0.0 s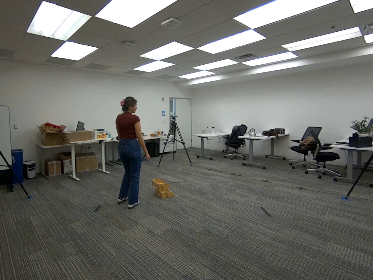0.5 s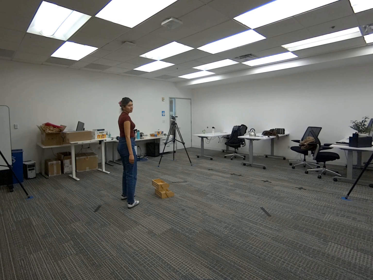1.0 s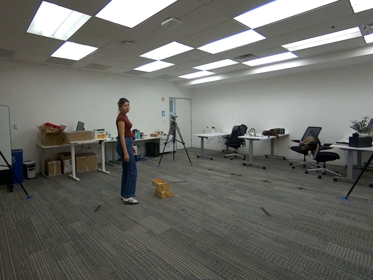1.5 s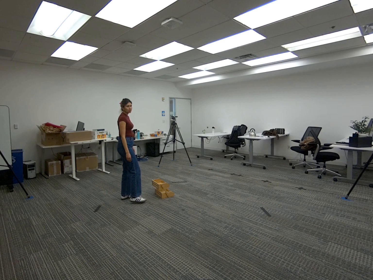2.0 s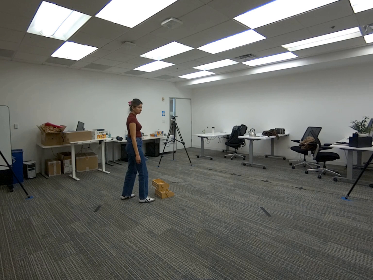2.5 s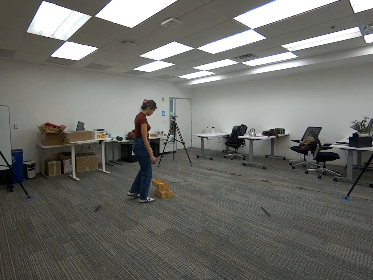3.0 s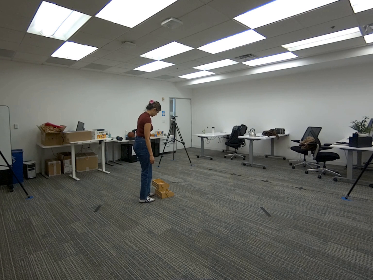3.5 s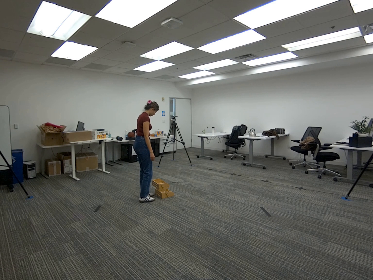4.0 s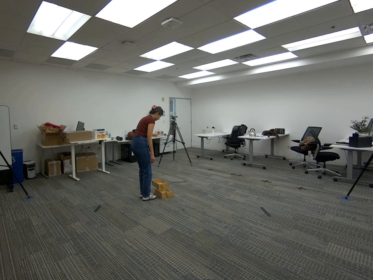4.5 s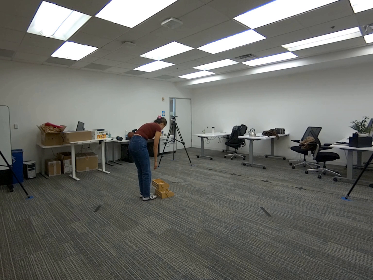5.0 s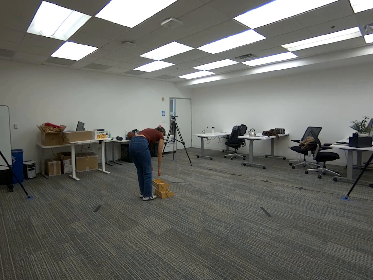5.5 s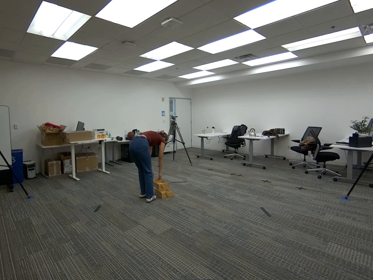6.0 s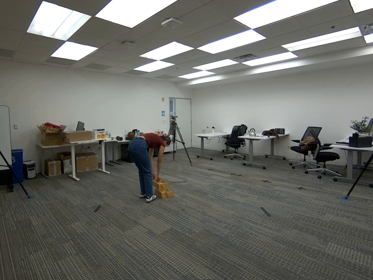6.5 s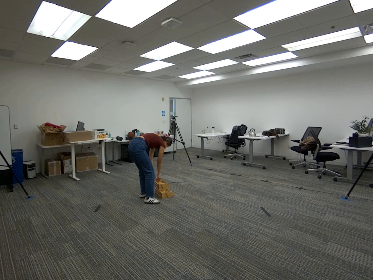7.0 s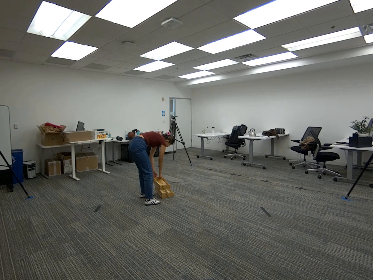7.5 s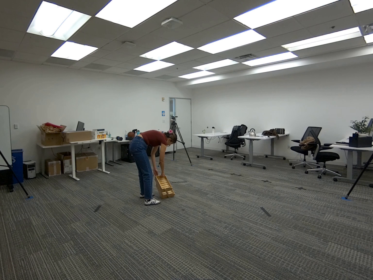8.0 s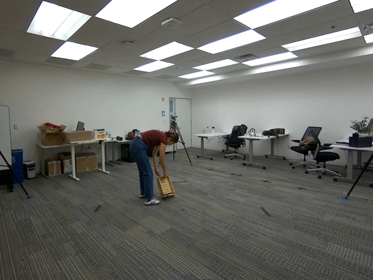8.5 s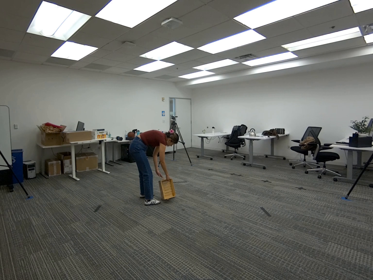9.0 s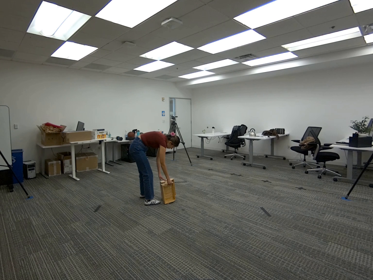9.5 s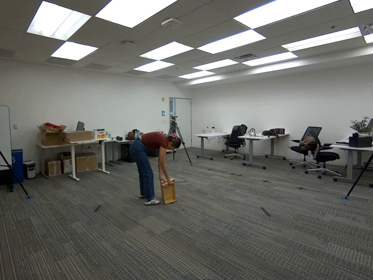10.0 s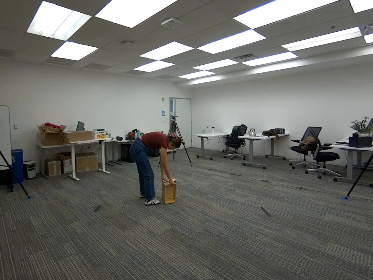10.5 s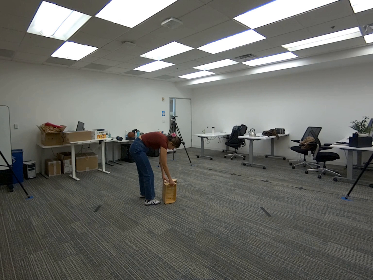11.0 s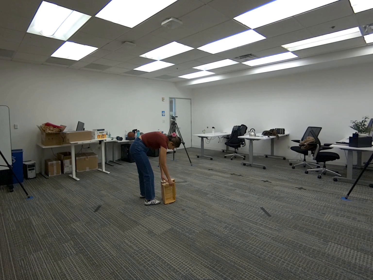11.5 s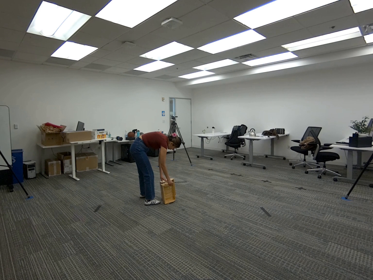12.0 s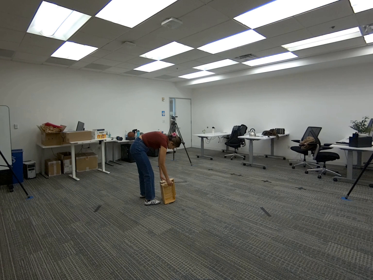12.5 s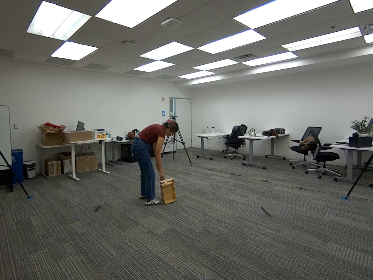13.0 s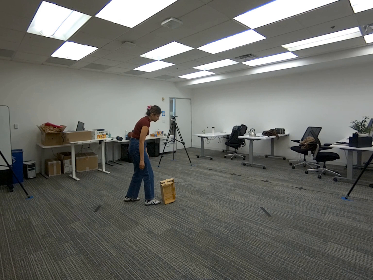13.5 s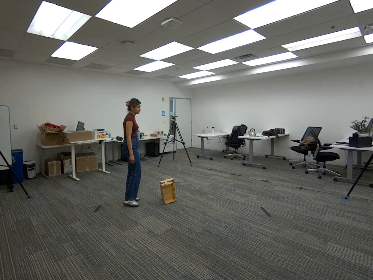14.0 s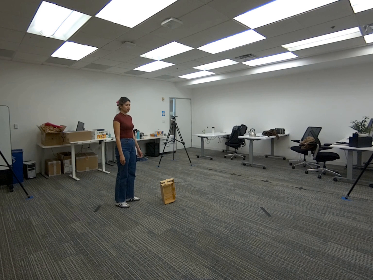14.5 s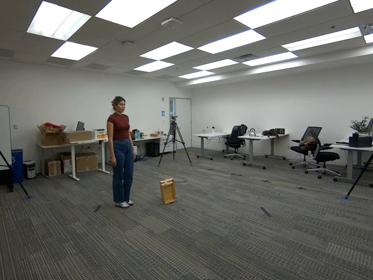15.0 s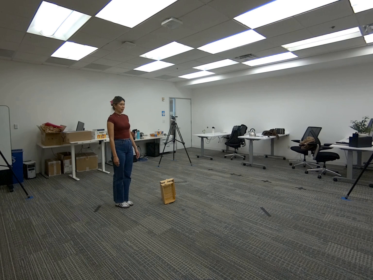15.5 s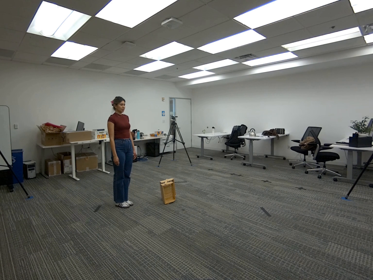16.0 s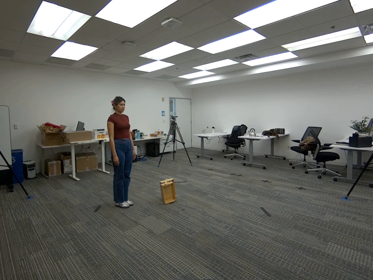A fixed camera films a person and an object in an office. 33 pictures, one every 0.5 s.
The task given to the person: Walk over to the wooden crate and rotate the wooden crate 90°.
